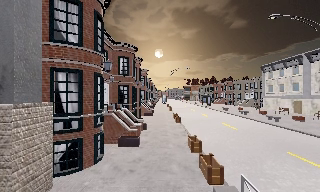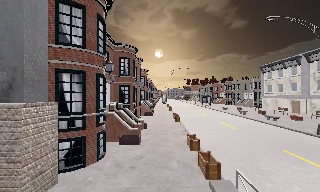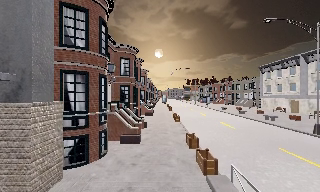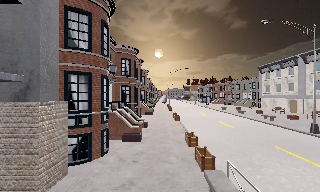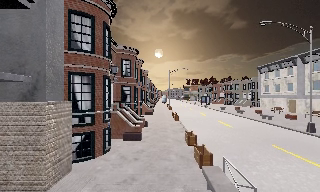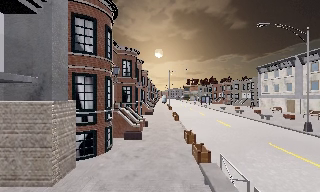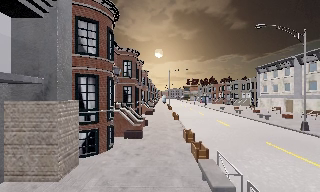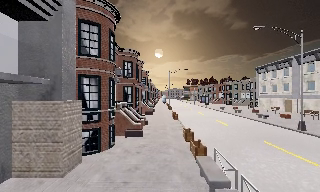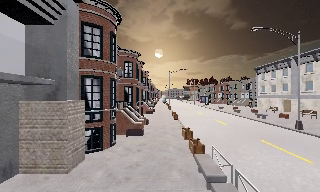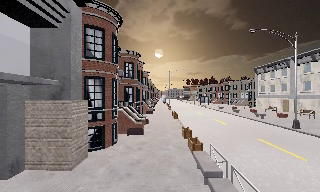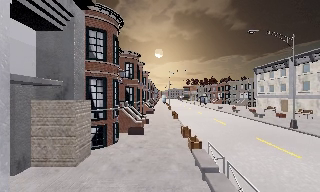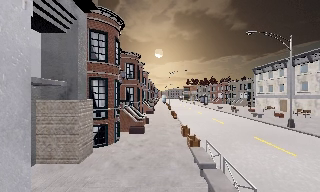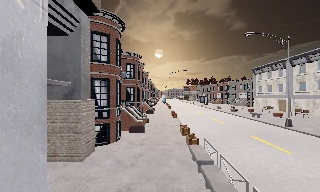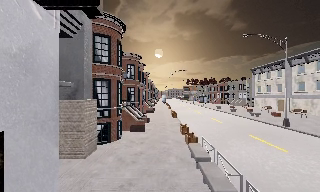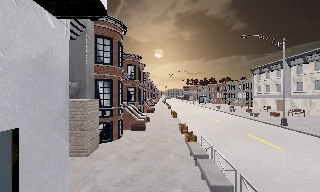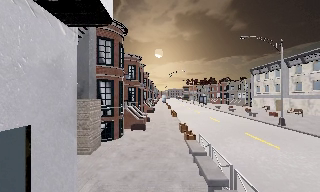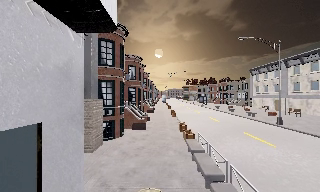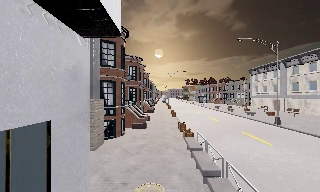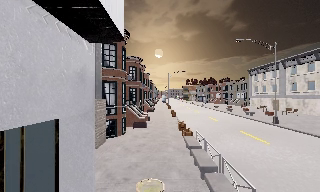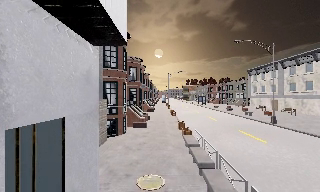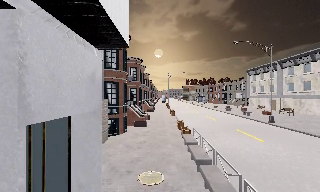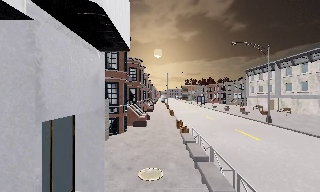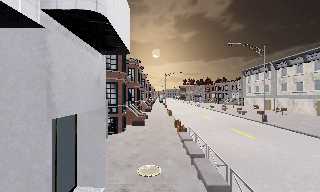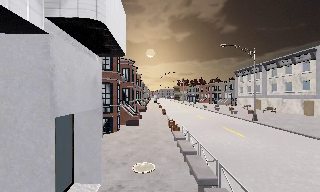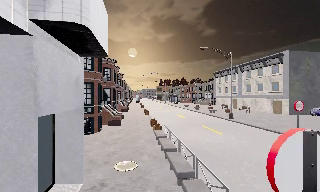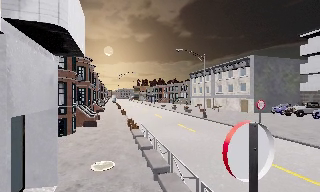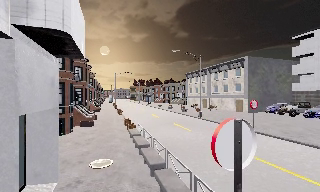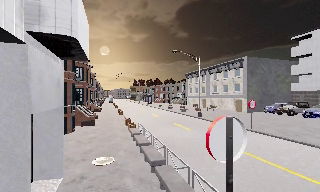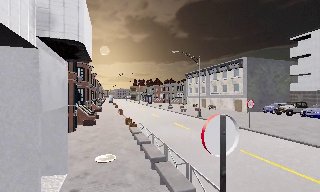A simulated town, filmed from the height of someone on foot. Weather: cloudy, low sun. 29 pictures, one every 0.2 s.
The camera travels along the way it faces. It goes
backward.
0.0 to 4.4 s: The camera travels backward, about 5 m, so what stands in front gets smaller.
4.4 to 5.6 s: The camera pans to its right, which is clockwise from overhead, by about 20 degrees. It travels backward, about 1.5 m, so what stands in front gets smaller.
The film runs backward here.
